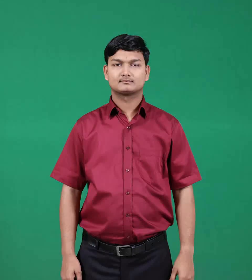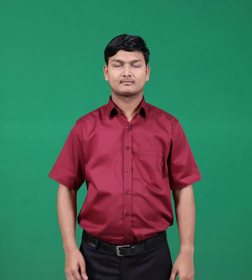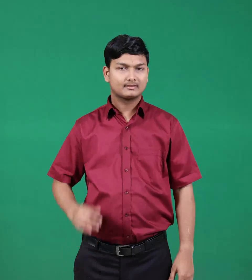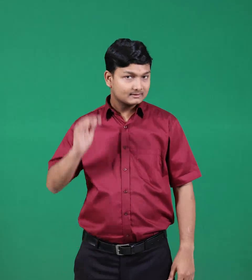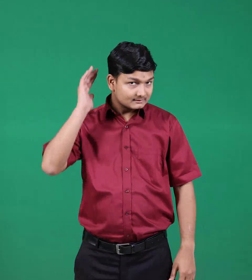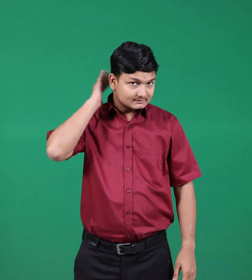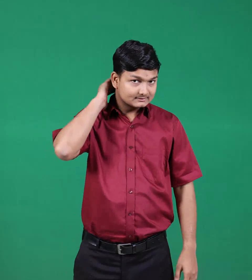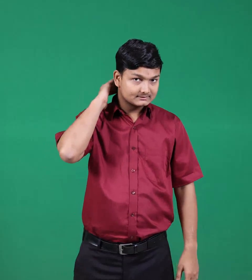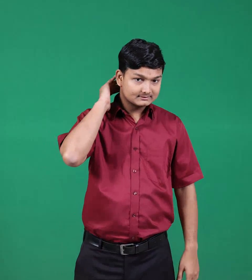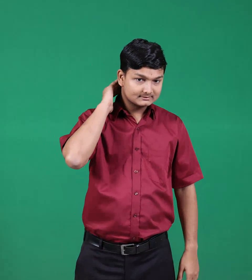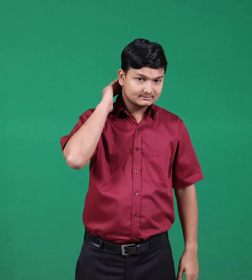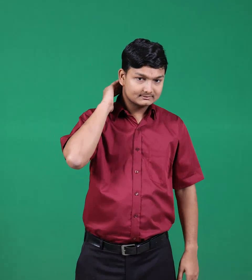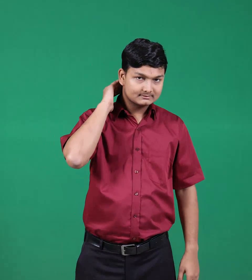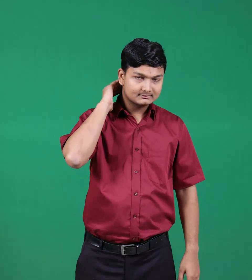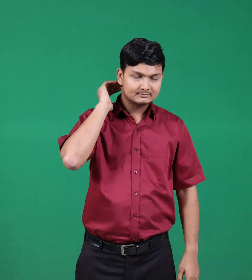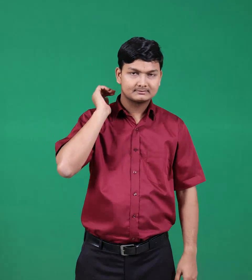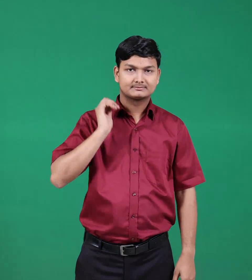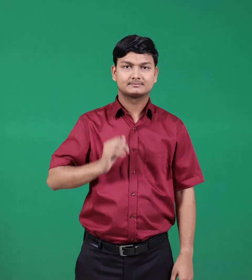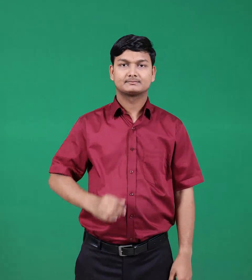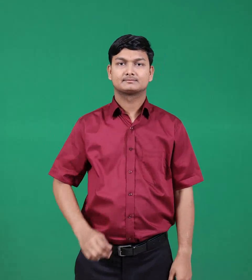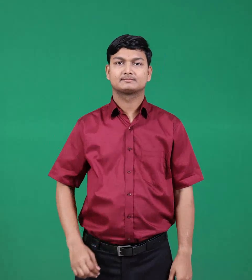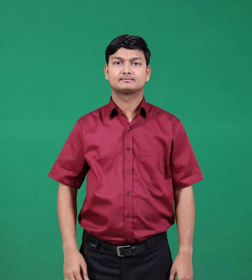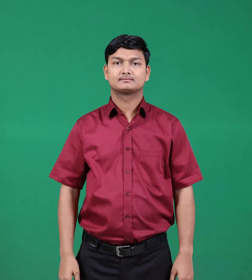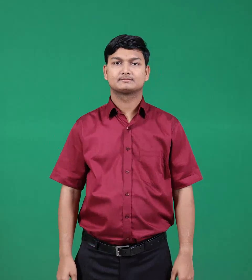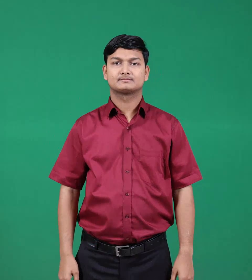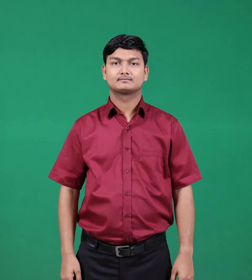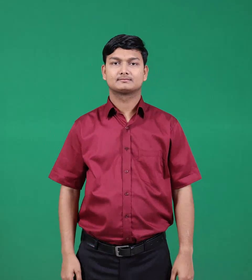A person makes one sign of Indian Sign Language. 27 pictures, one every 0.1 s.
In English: neck
